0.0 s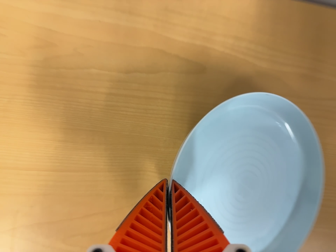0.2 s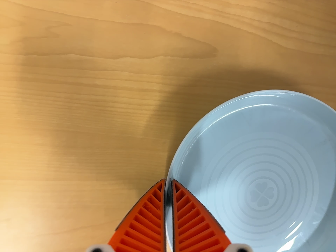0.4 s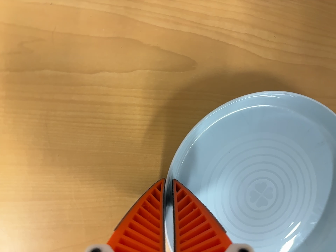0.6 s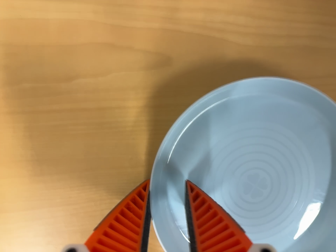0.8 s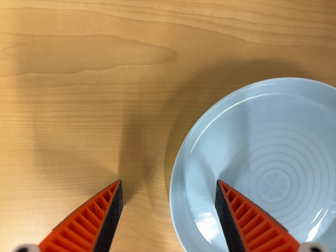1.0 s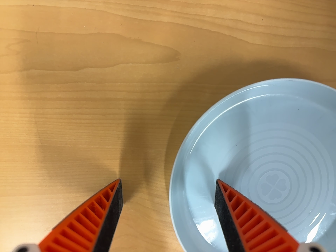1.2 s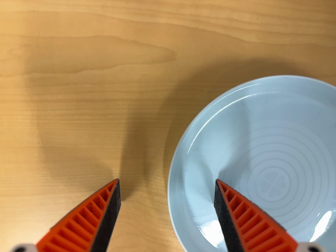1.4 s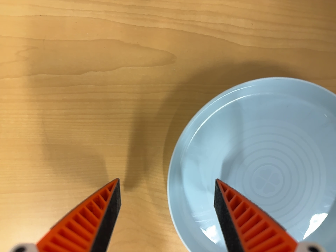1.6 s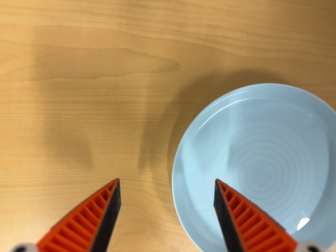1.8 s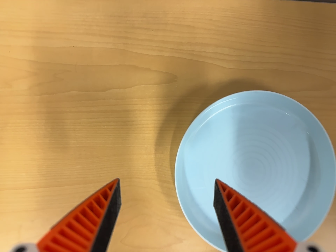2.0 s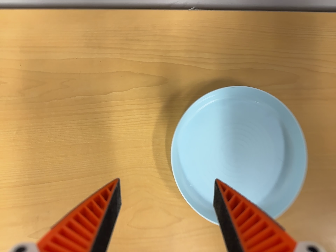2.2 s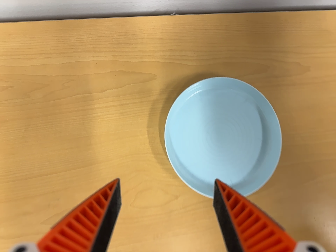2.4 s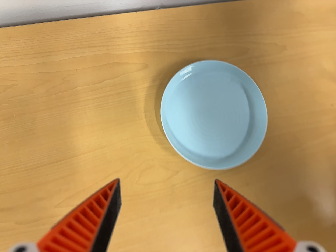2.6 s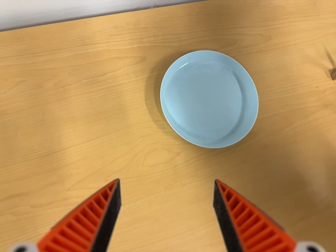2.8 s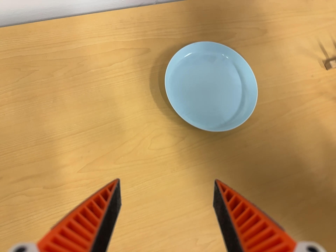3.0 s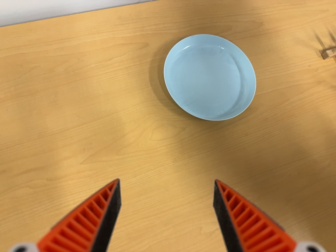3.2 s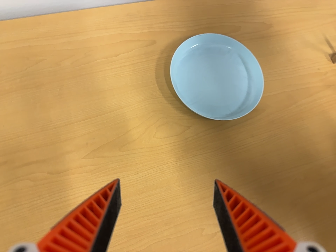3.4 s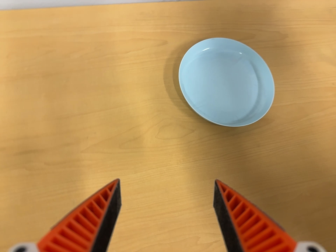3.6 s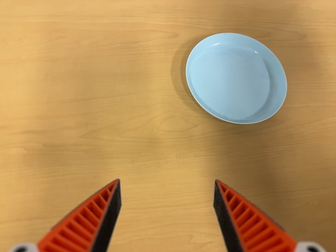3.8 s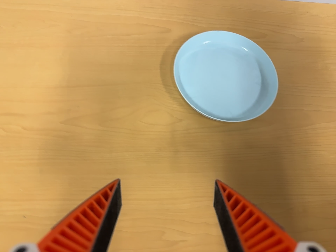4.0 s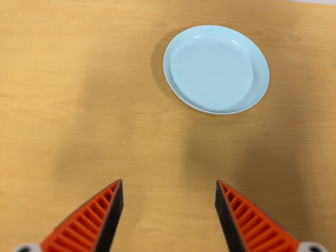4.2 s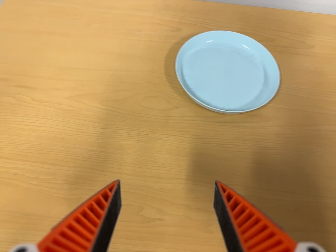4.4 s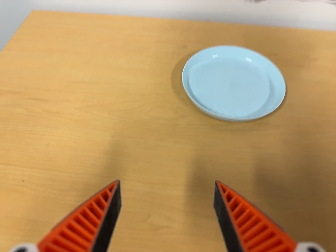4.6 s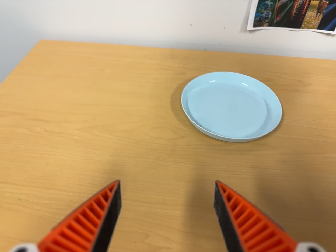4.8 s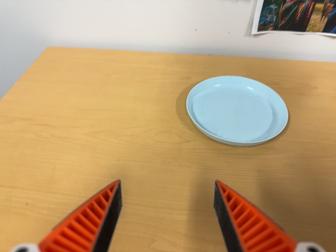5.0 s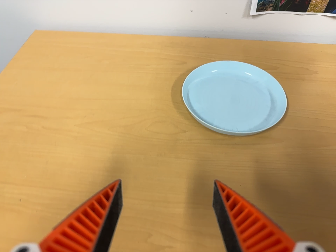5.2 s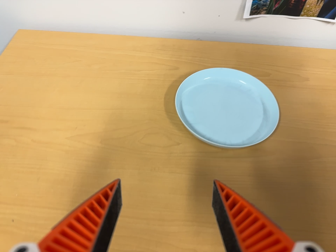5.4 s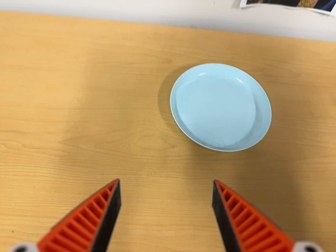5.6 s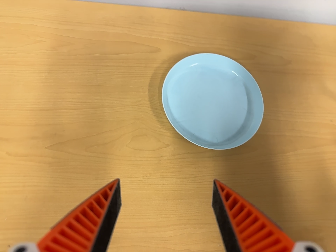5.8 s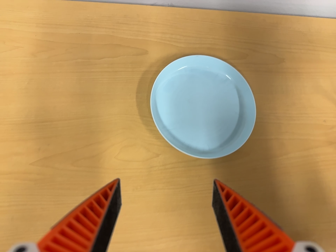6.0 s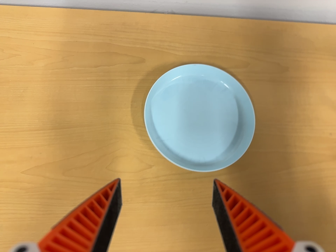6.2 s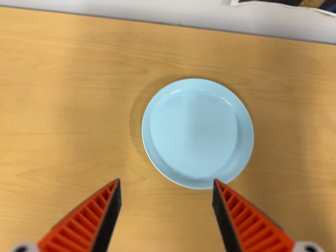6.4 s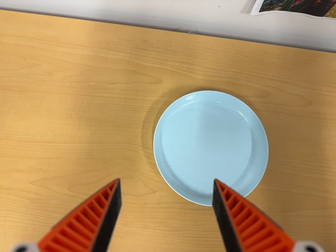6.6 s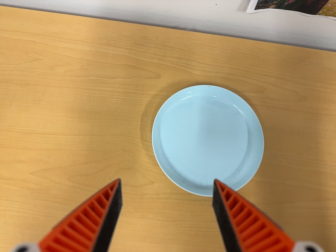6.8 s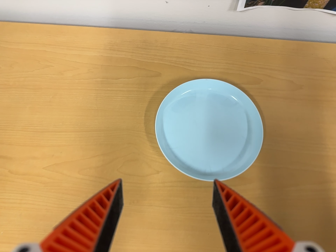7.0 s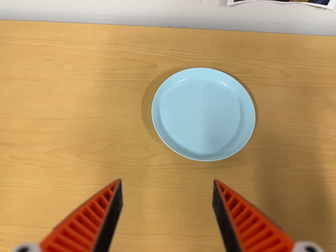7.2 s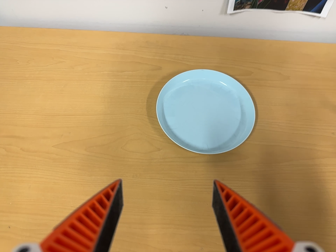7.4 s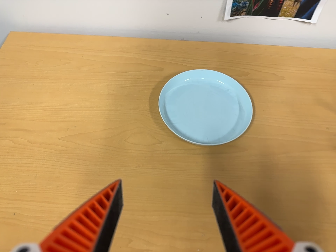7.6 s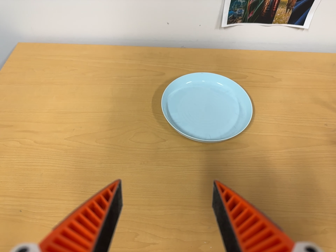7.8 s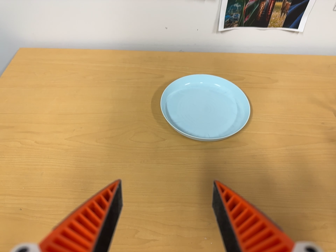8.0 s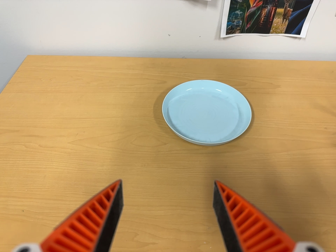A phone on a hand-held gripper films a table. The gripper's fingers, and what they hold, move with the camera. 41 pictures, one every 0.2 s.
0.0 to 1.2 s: The camera travels to its right and forward, about 9 cm.
1.2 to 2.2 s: The camera travels backward and toward the bottom of its view, about 18 cm, so what stands in front gets smaller. Its aim tips toward the top of its view by about 10 degrees. It rolls about its line of sight by about 10 degrees, and the scene rotates counterclockwise.
2.2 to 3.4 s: The camera travels toward the bottom of its view, about 20 cm. Its aim tips toward the top of its view by about 10 degrees.
3.4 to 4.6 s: The camera pans to its left by about 15 degrees. It travels toward the bottom of its view and to its right, about 22 cm. Its aim tips toward the top of its view by about 25 degrees. It rolls about its line of sight by about 15 degrees, and the scene rotates clockwise.
4.6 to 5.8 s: The camera pans to its right by about 15 degrees. It travels toward the top of its view, about 24 cm. Its aim tips toward the bottom of its view by about 30 degrees.
5.8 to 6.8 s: The camera travels to its right, about 6 cm.
6.8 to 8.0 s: The camera travels toward the bottom of its view, about 22 cm. Its aim tips toward the top of its view by about 20 degrees.
The film runs backward here.
